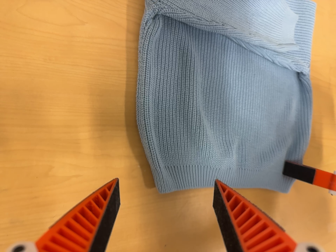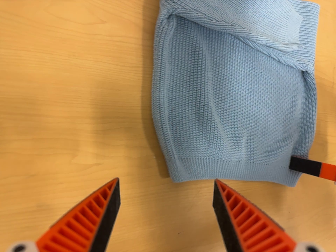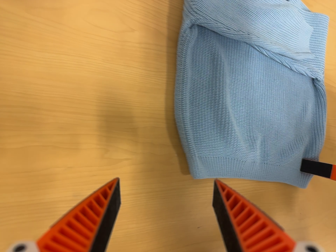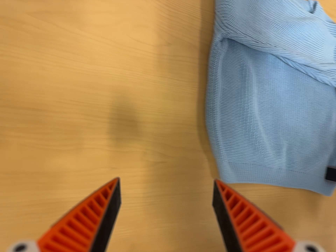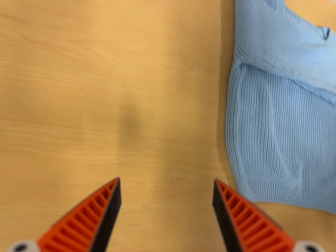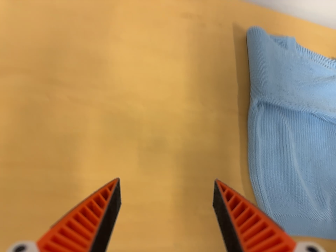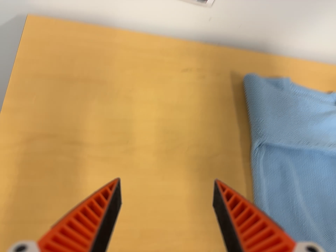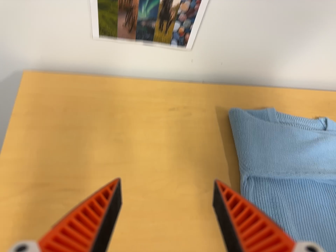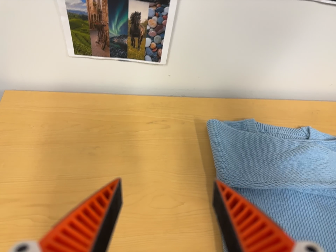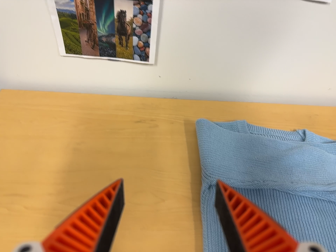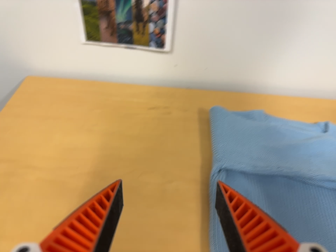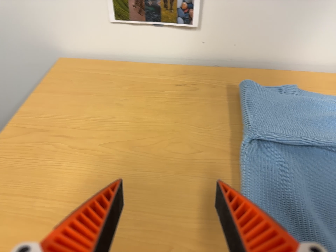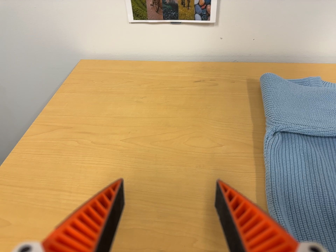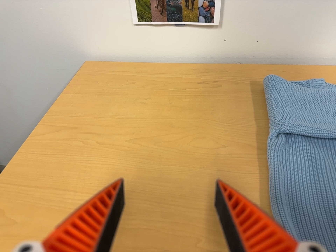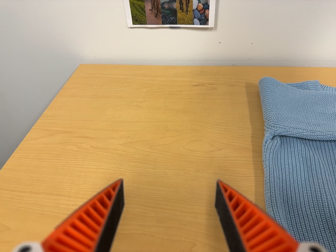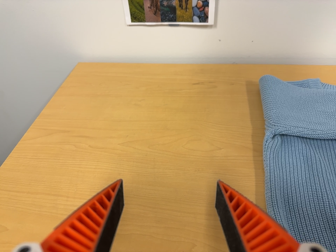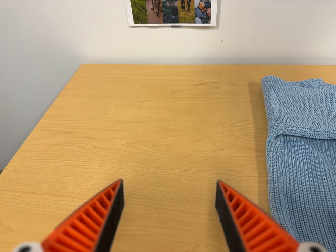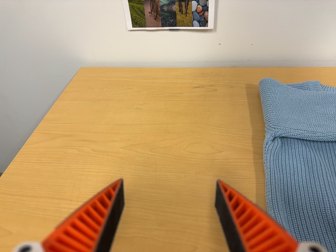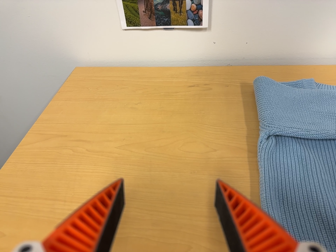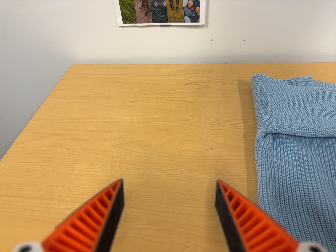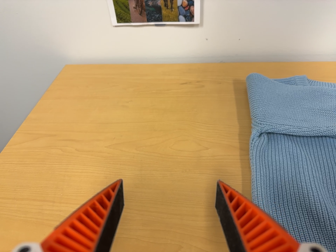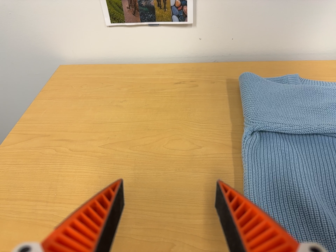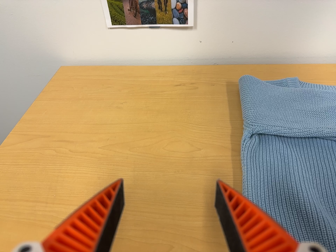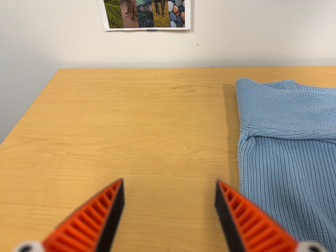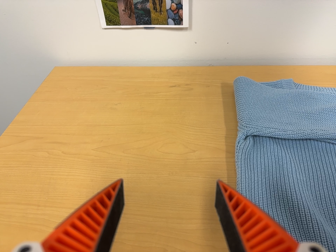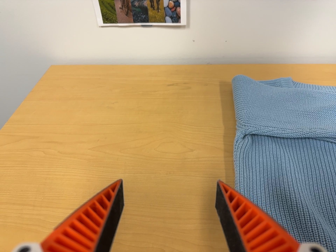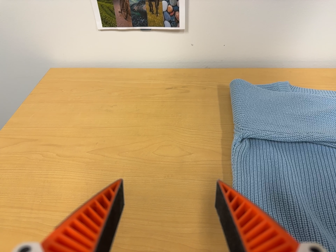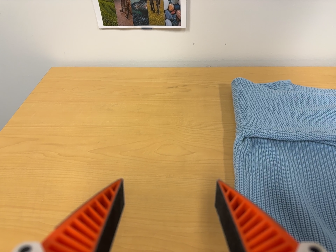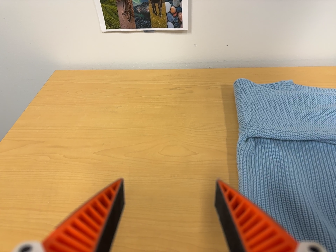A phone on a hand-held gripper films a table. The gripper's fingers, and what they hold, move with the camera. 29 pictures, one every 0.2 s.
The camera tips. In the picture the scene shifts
downward.
0.0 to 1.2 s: The camera swings to its left by about 15 degrees, and the scene slides to the right. It travels backward and to its left, about 20 cm, so what stands in front gets smaller. Its aim tips toward the top of its view by about 20 degrees, and the scene shifts downward.
1.2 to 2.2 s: The camera pans to its left by about 20 degrees. It travels to its right and toward the bottom of its view, about 26 cm. Its aim tips toward the top of its view by about 20 degrees.
2.2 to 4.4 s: The camera shifts only a little, or ends up much as it began.
4.4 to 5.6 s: The camera keeps its place and its aim.
The film runs backward here.
